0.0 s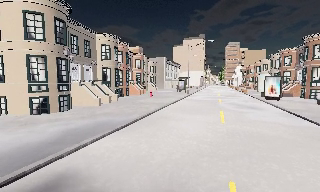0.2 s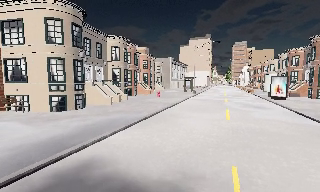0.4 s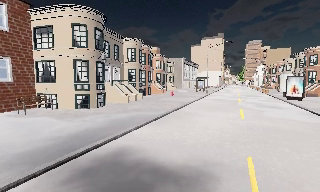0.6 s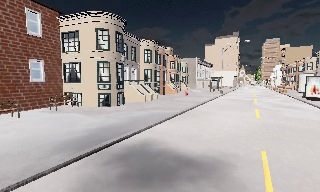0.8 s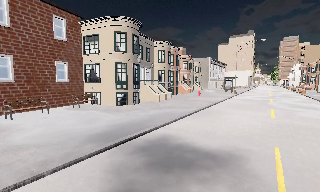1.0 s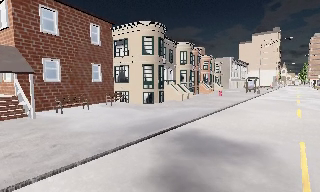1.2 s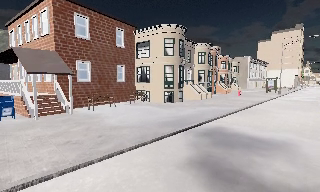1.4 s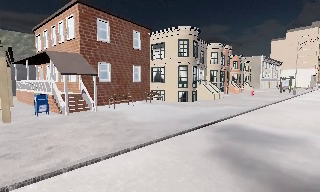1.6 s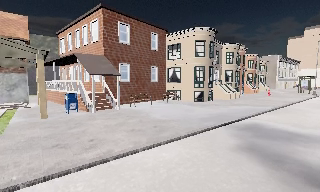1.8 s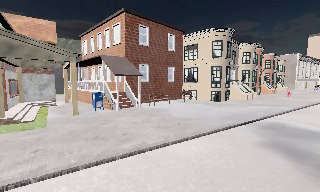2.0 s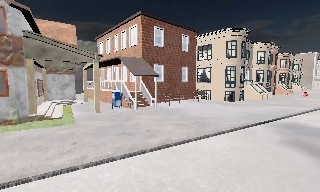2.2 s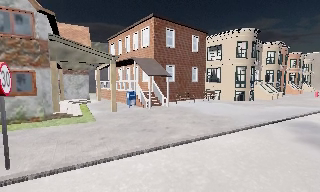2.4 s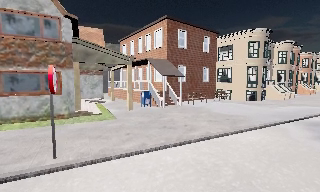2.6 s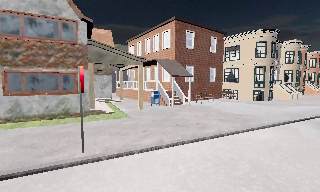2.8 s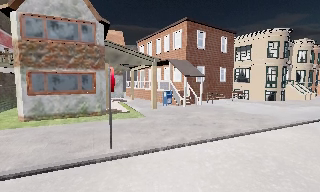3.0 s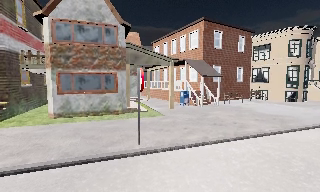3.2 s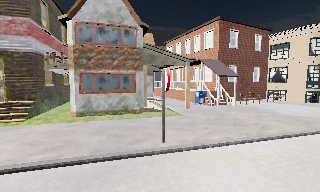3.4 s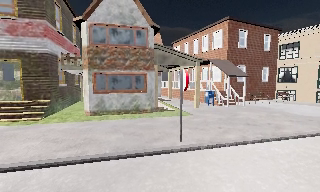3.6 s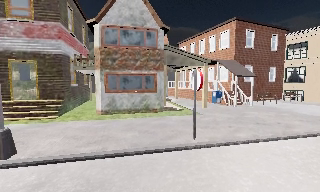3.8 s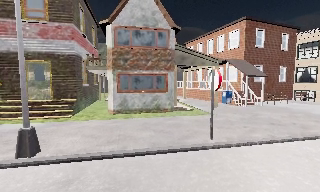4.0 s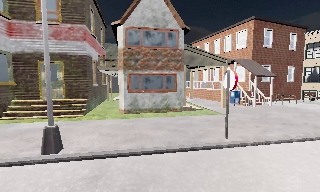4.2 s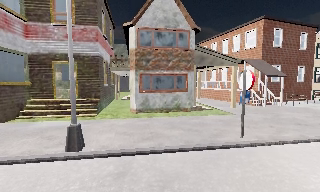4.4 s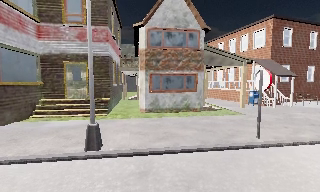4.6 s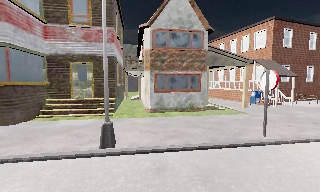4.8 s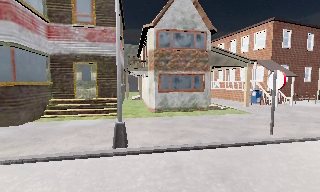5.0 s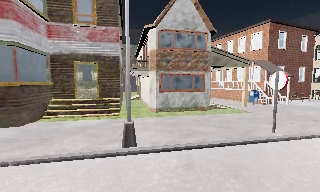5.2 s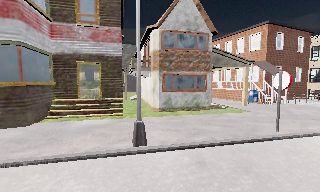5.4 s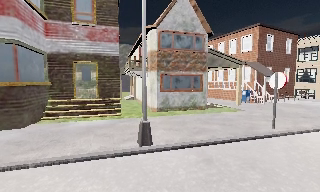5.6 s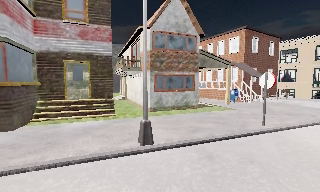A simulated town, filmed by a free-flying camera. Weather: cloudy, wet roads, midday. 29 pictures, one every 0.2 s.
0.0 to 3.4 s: The camera pans to its left, which is counterclockwise from overhead, by about 55 degrees. It travels to its left and backward, about 11 m, so close, fixed things drift to the right.
3.4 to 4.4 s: The camera travels to its left, about 2 m, so close, fixed things drift to the right.
4.4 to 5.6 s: The camera pans to its right, which is clockwise from overhead, by about 15 degrees. It travels to its left, about 2.5 m.
The film runs forward here.
